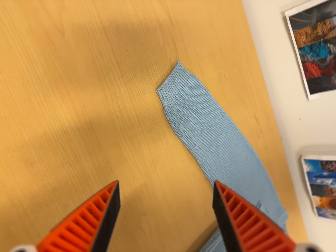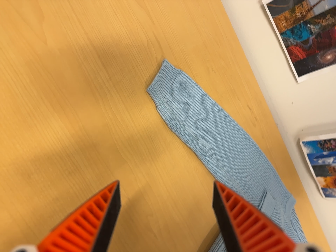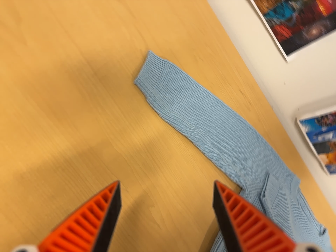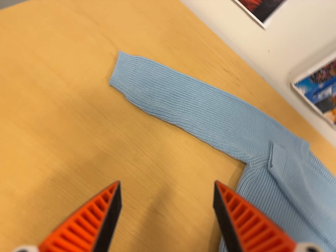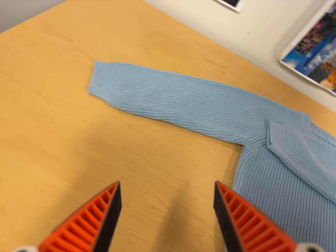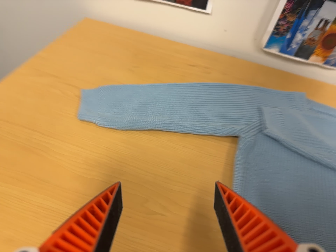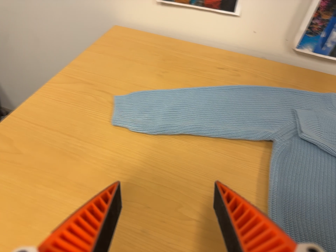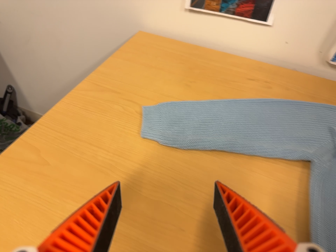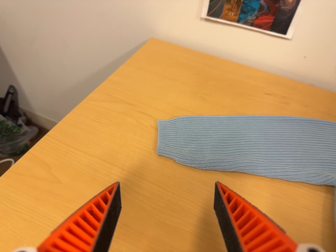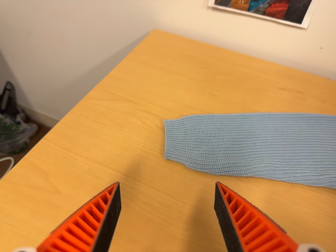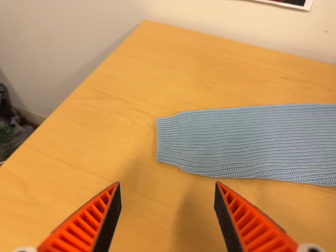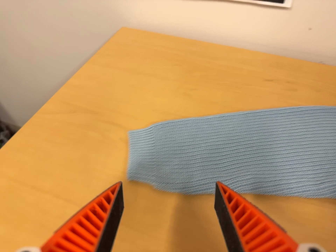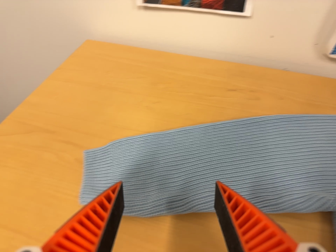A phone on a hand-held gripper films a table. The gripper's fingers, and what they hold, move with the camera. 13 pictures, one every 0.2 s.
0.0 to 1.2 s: The camera pans to its left by about 15 degrees. It travels to its right and toward the bottom of its view, about 20 cm. Its aim tips toward the top of its view by about 10 degrees. It rolls about its line of sight by about 55 degrees, and the scene rotates counterclockwise.
1.2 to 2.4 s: The camera travels forward and toward the top of its view, about 18 cm, so what stands in front looms larger.
The film runs backward here.
